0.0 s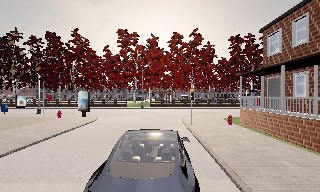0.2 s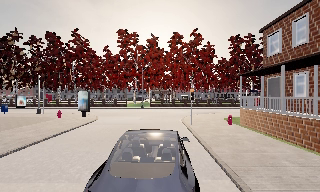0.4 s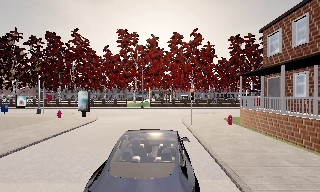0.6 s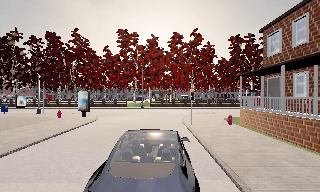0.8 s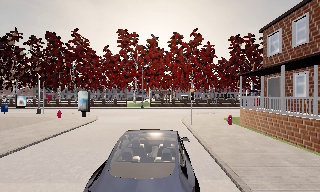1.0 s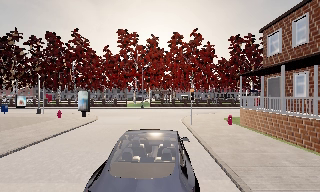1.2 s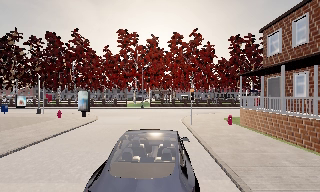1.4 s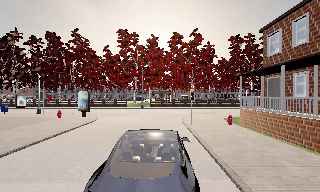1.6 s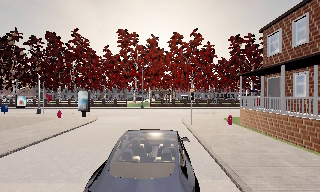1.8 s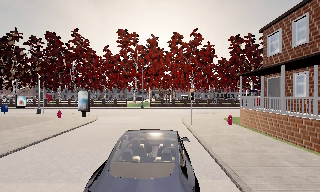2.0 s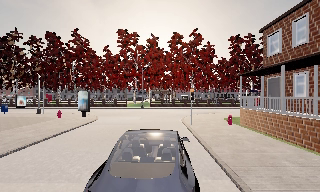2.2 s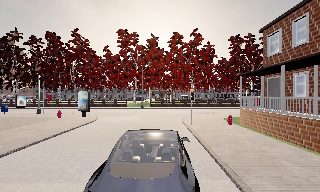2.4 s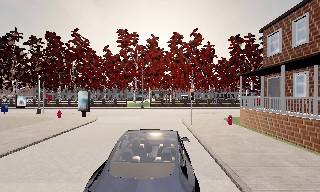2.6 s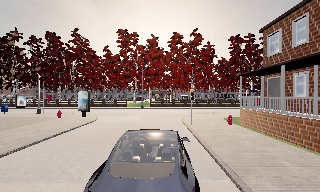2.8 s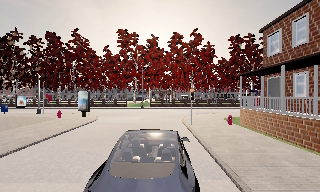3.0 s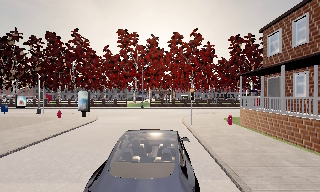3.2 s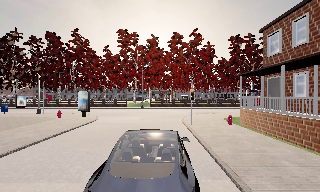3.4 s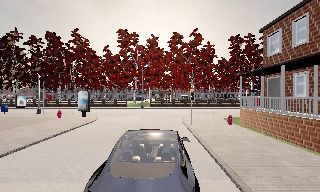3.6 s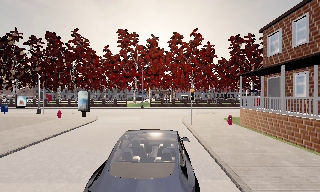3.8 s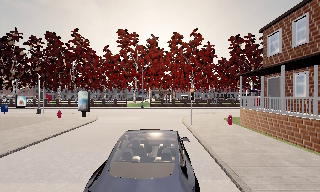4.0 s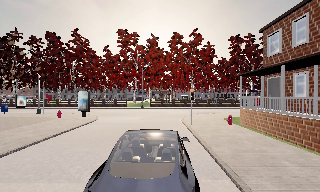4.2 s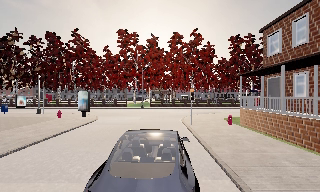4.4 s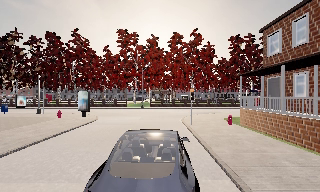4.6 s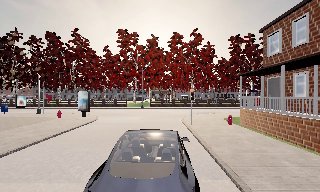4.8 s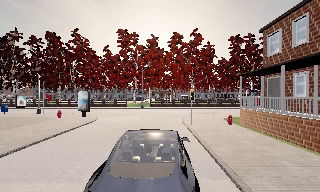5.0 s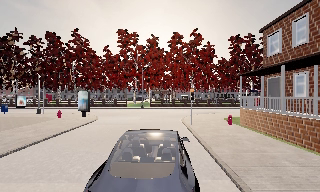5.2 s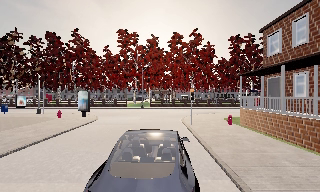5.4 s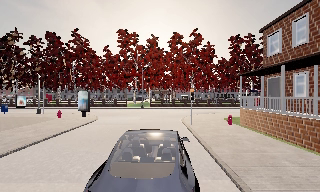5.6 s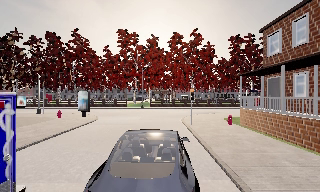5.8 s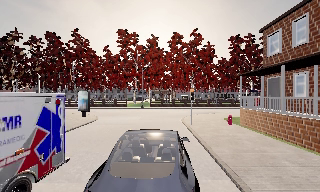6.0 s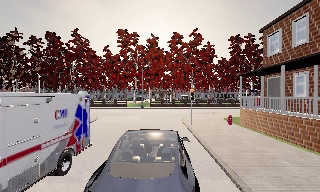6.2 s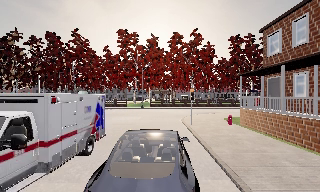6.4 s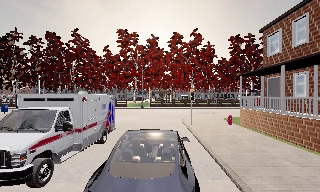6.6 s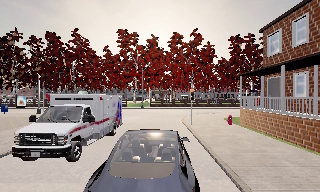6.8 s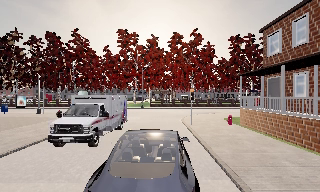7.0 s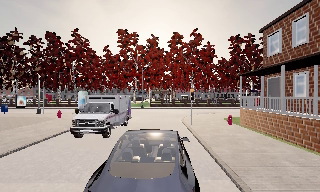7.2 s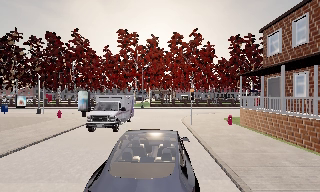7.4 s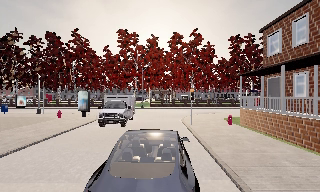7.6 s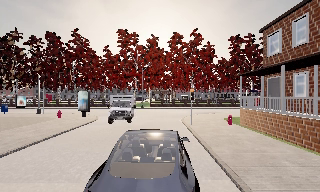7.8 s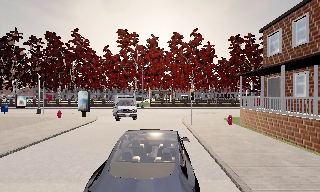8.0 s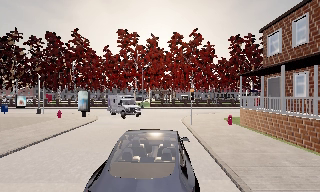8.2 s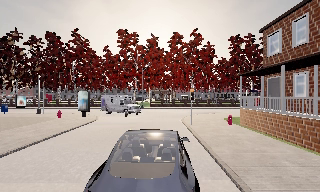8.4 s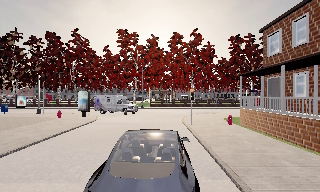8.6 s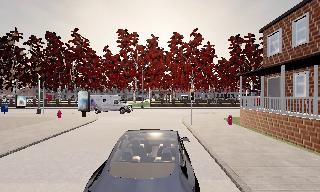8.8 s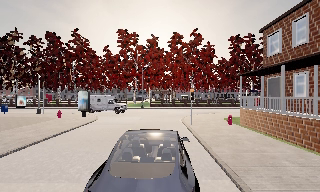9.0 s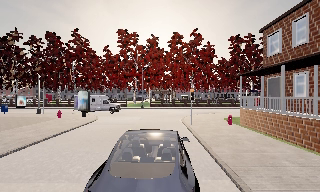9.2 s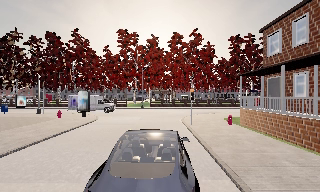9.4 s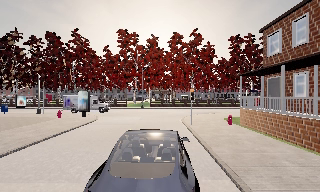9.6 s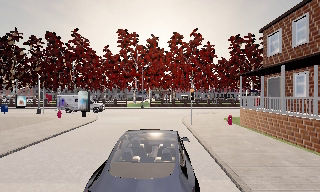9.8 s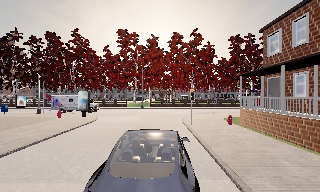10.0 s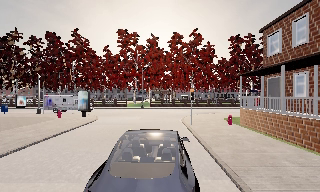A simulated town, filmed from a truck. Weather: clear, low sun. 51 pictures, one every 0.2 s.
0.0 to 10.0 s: The camera keeps its place and its aim.
The film runs backward here.
